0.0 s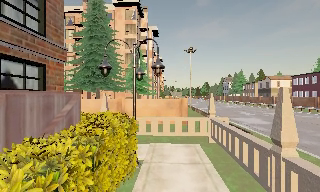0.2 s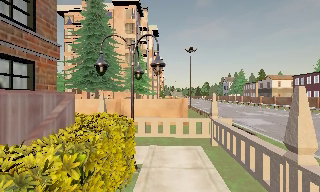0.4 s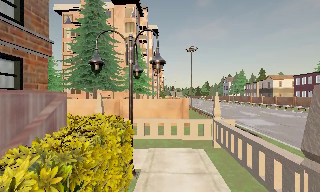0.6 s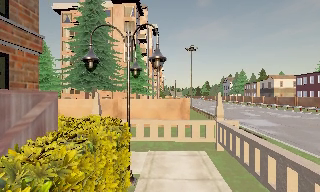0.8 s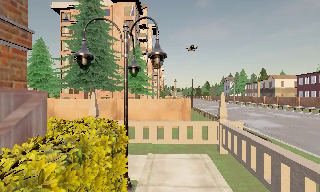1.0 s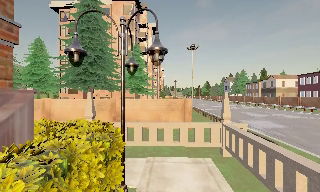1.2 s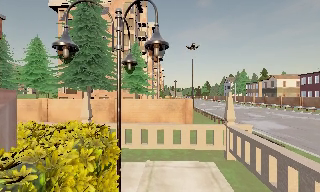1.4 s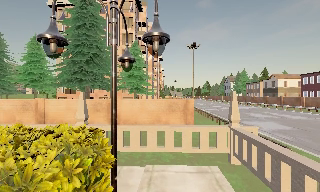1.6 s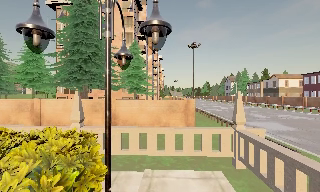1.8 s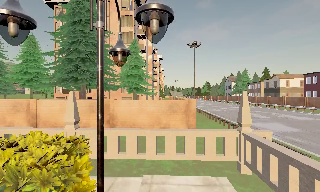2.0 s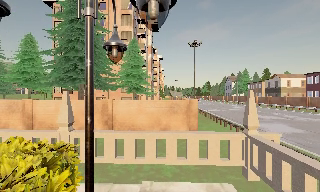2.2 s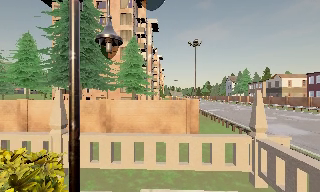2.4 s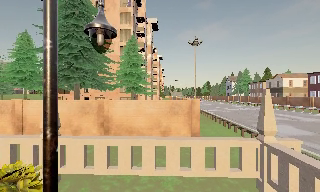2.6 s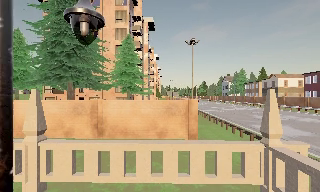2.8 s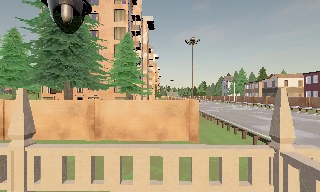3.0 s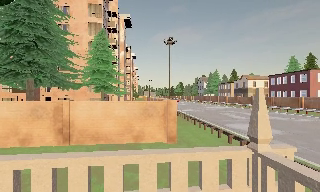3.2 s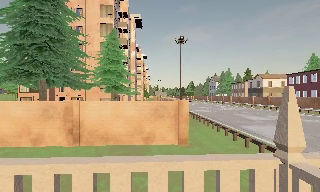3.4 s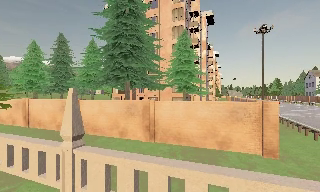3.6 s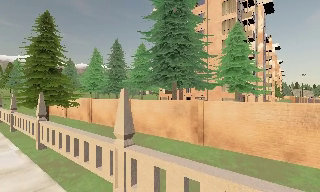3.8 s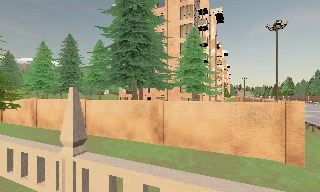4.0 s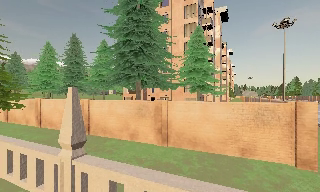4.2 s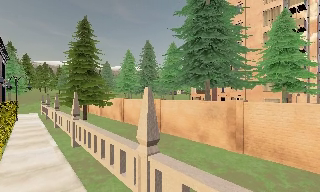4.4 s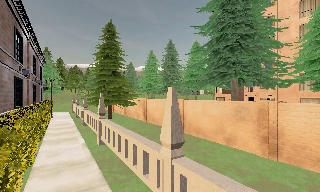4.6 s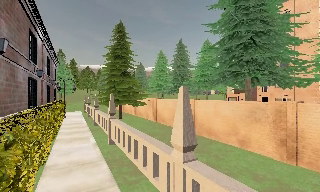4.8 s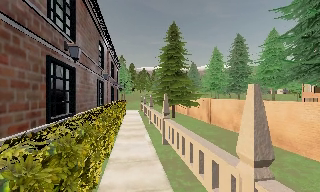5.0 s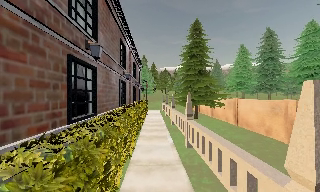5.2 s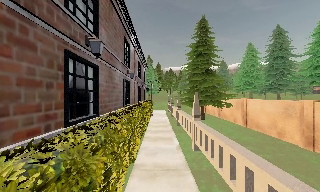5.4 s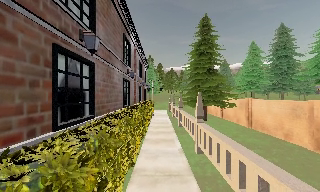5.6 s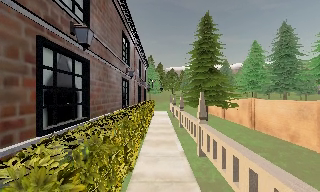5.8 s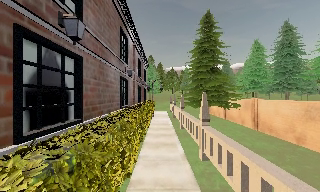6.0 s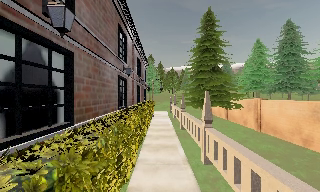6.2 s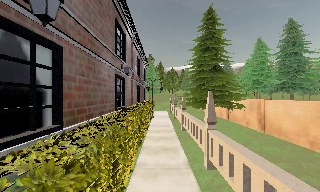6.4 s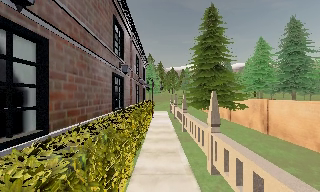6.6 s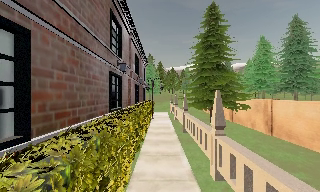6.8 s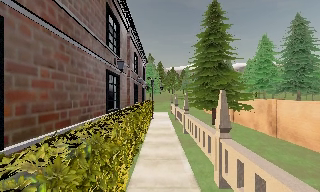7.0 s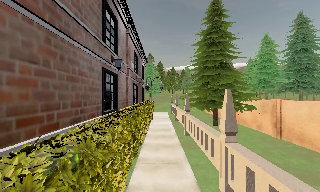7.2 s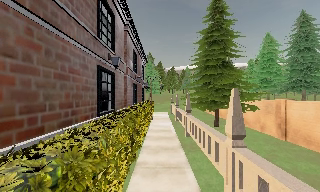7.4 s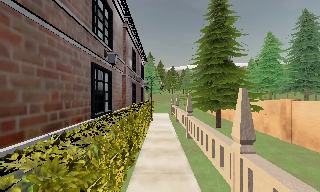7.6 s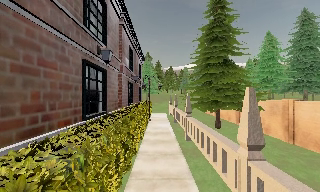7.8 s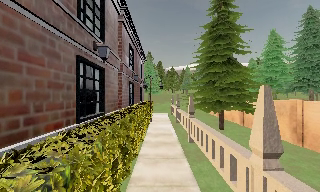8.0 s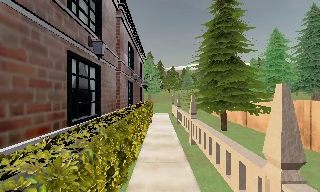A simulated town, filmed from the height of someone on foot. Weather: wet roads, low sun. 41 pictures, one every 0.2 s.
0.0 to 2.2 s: The camera travels forward, about 4 m, so what stands in front looms larger.
2.2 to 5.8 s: The camera pans to its left, which is counterclockwise from overhead, by about 85 degrees. It travels forward, about 6 m.
5.8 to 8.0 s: The camera travels forward, about 4 m, so what stands in front looms larger.
The film runs forward here.
